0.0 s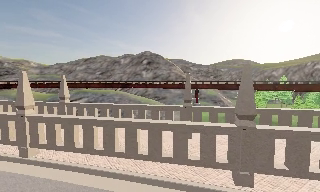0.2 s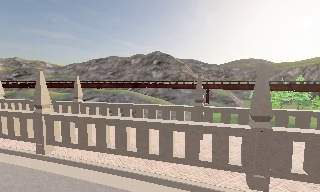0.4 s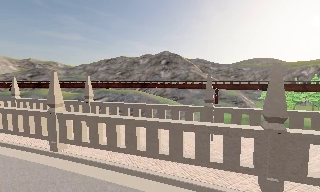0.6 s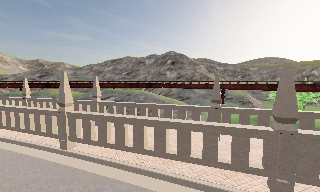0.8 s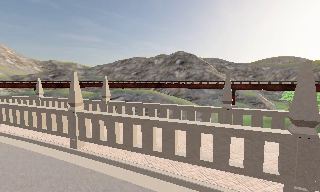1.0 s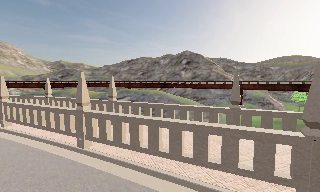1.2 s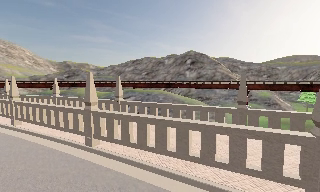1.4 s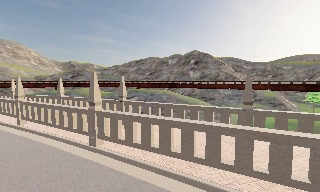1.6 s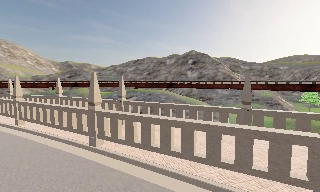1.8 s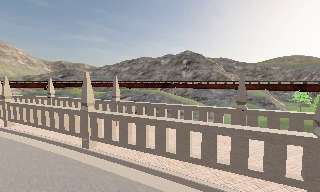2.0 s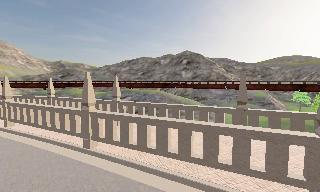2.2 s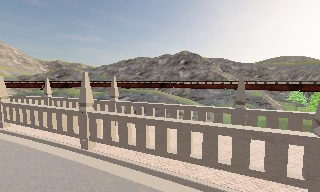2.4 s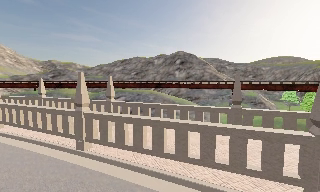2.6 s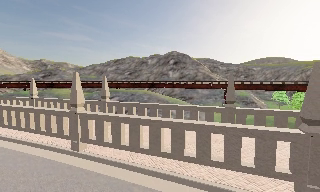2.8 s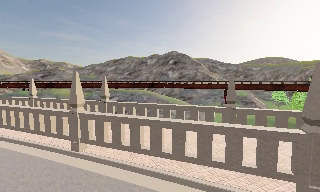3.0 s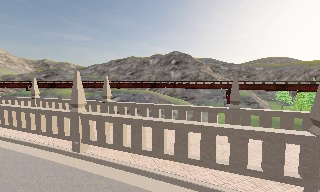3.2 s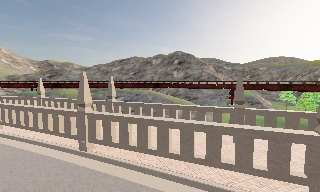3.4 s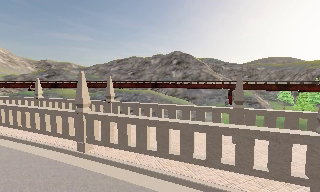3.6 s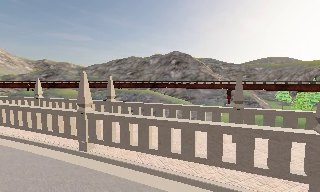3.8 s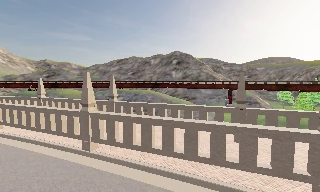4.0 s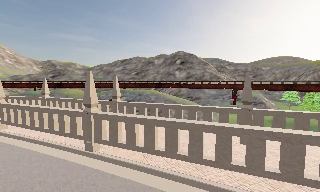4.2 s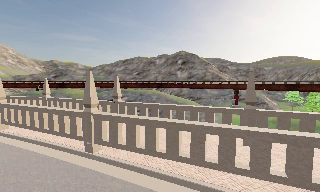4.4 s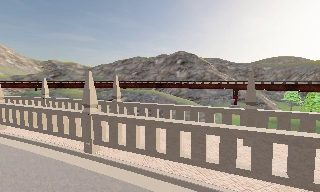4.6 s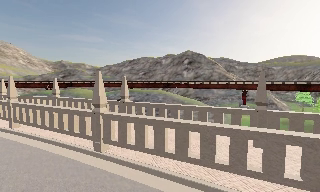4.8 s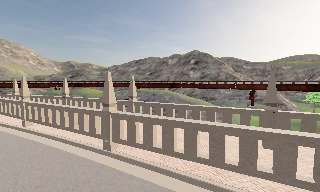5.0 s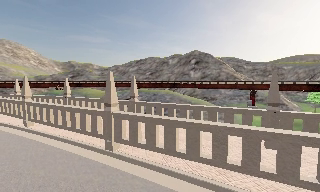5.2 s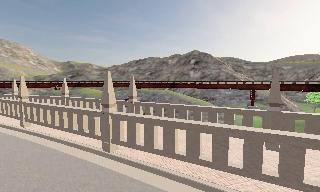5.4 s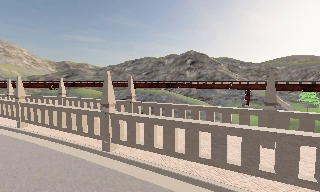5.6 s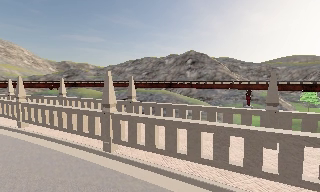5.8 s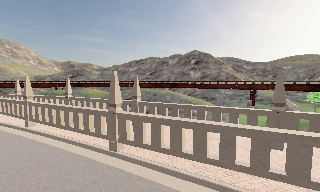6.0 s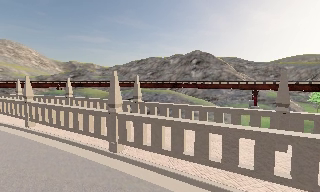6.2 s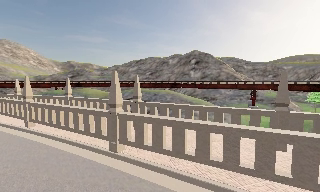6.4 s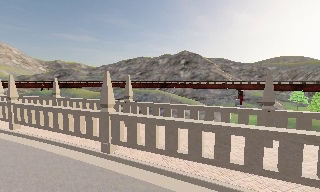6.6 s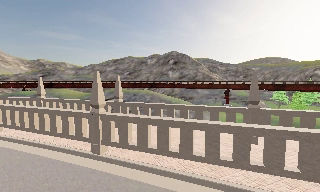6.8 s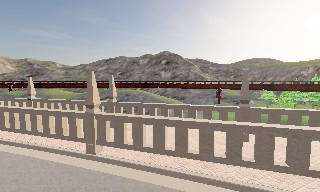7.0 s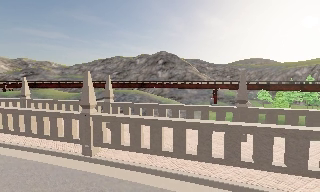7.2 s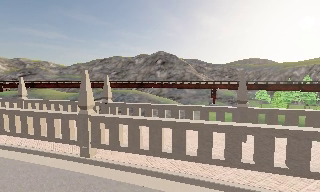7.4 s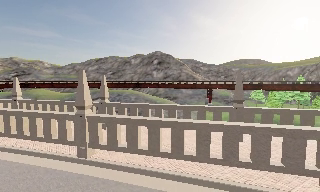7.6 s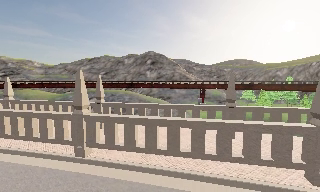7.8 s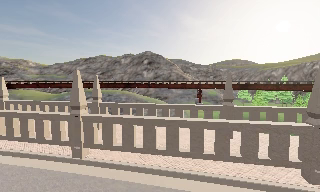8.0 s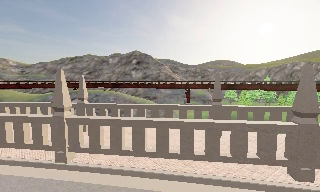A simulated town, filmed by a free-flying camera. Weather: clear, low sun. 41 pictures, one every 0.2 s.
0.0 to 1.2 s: The camera pans to its left, which is counterclockwise from overhead, by about 15 degrees.
1.2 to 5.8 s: The camera travels to its left, about 1 m, so close, fixed things drift to the right.
5.8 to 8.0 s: The scene slides to the left, as the camera pans about 20 degrees to its right. It travels to its left, about 0.5 m.
The film runs forward here.
